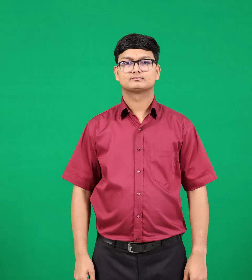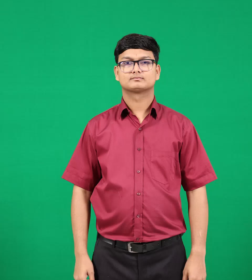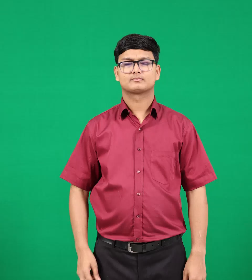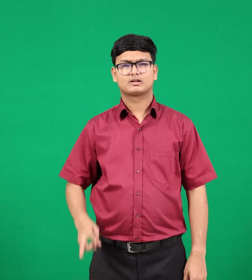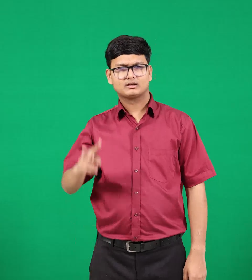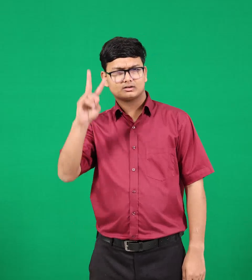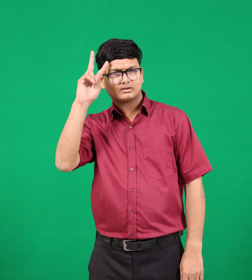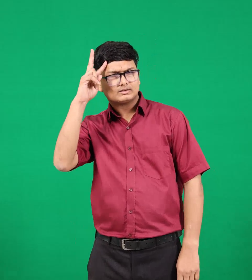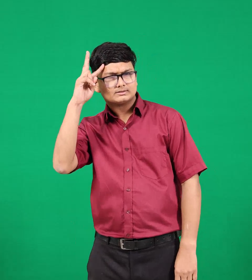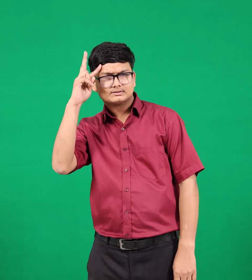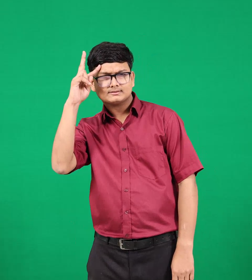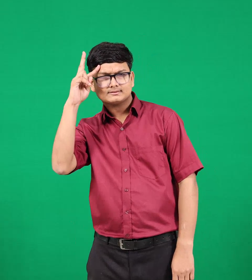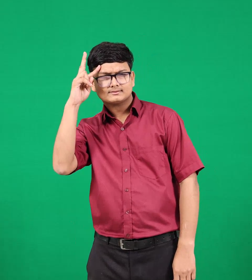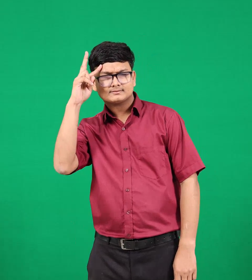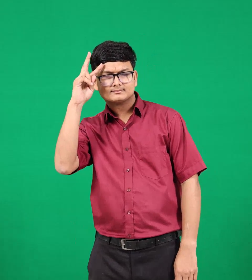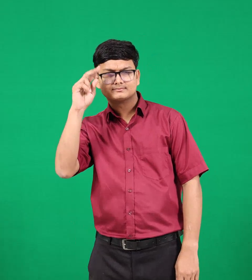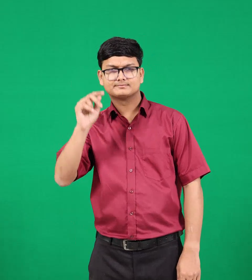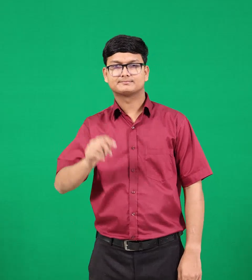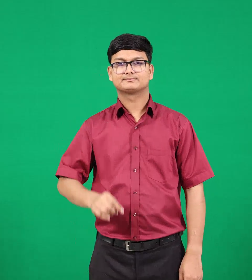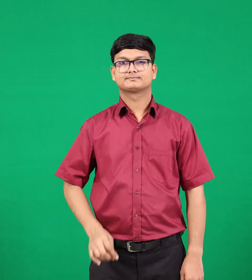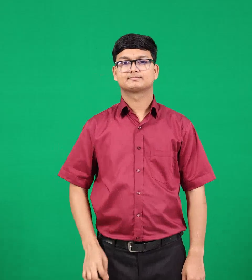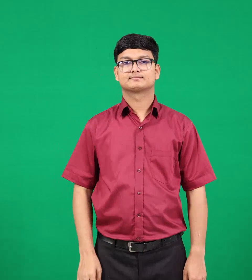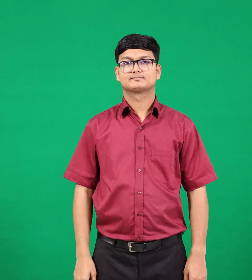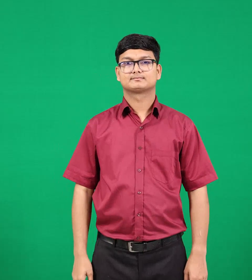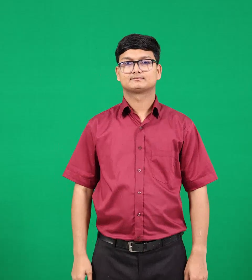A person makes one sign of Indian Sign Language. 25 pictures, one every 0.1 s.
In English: doubt
